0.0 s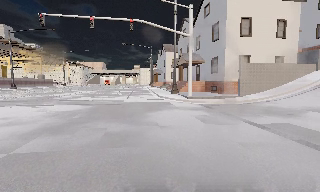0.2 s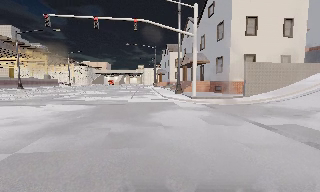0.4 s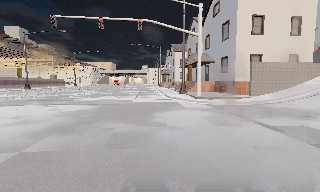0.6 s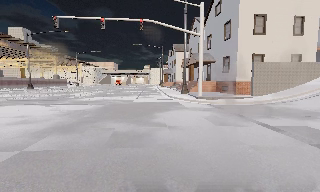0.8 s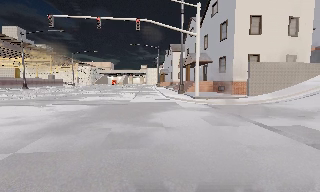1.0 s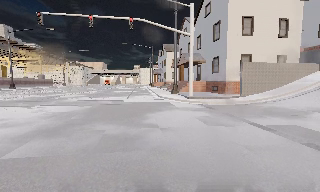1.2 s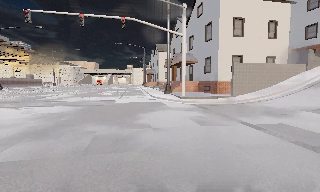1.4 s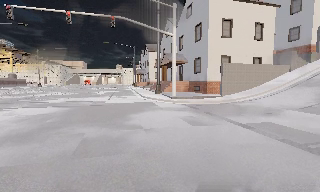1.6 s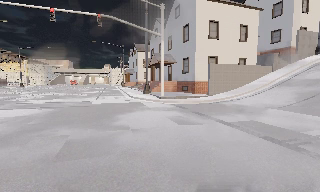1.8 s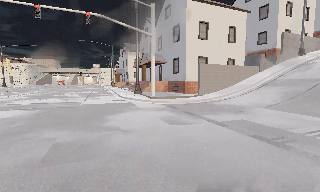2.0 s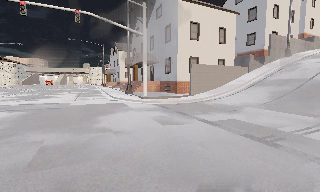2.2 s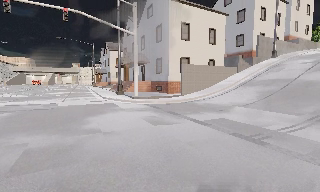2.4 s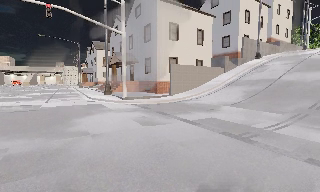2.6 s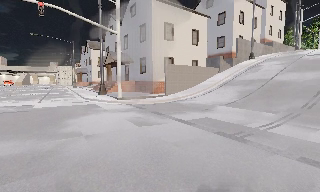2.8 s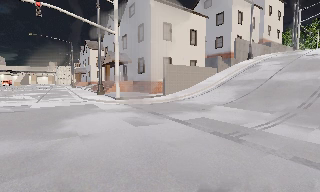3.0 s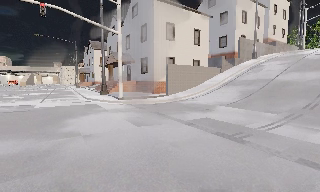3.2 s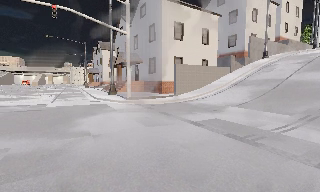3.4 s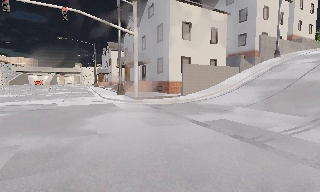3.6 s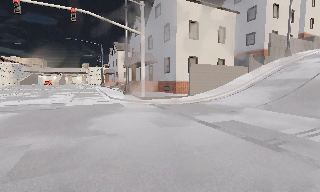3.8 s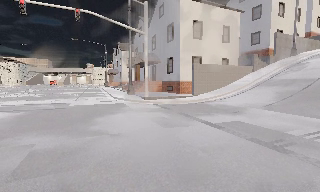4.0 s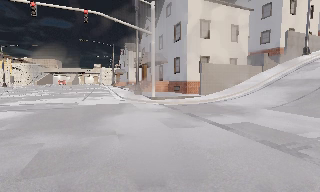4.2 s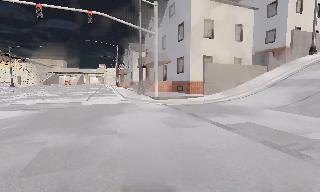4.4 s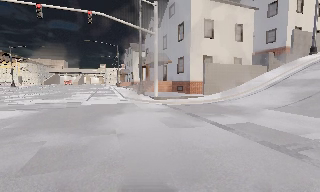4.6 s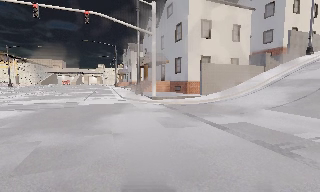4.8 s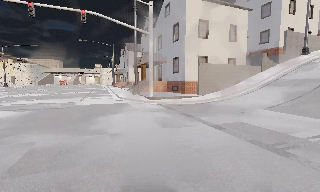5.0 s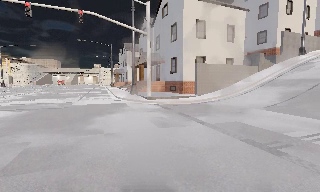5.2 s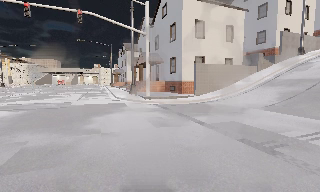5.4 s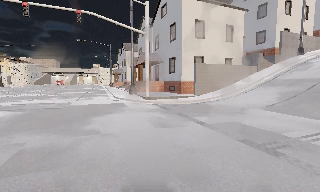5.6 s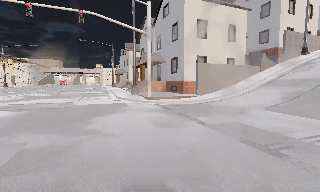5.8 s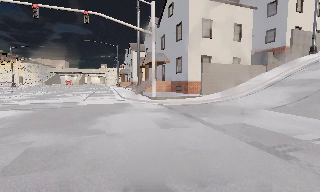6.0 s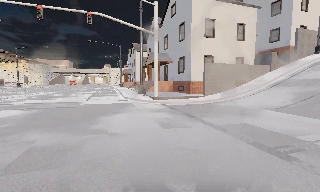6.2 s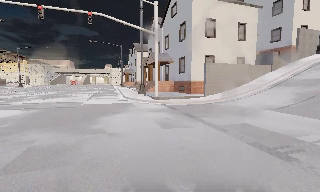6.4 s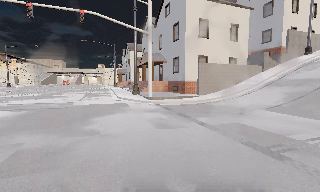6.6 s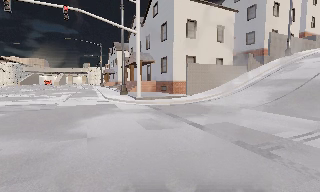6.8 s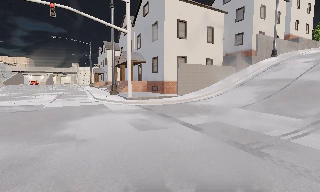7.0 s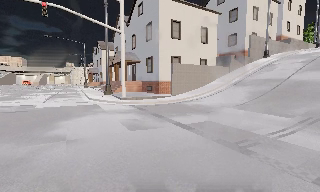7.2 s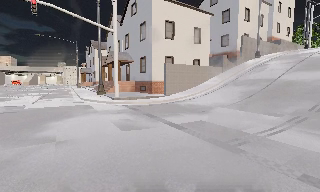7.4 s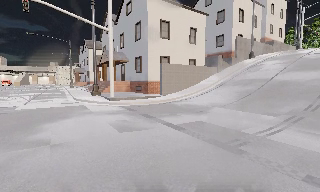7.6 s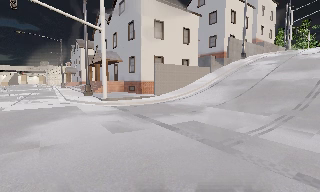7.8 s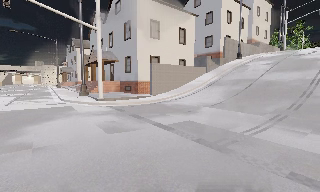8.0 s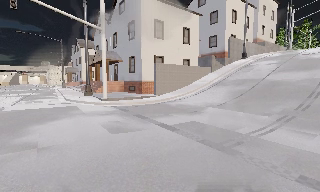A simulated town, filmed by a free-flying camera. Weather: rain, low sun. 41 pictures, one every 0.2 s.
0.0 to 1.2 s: The camera shifts only a little, or ends up much as it began.
1.2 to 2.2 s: The camera pans to its right, which is clockwise from overhead, by about 15 degrees.
2.2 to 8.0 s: The camera travels forward and to its right, about 1 m, so what stands in front looms larger.
The film runs forward here.
